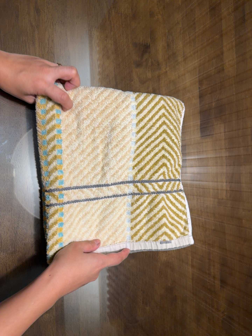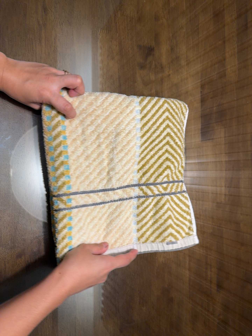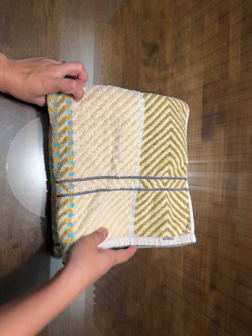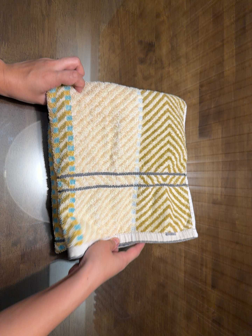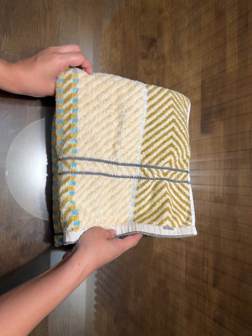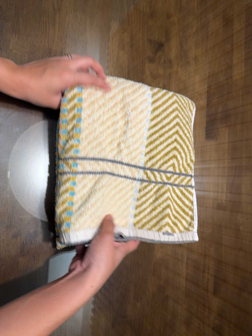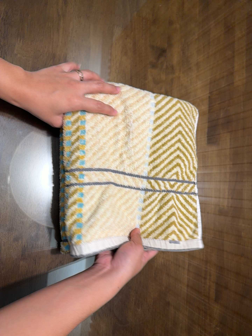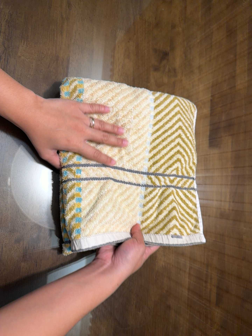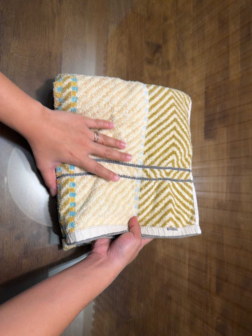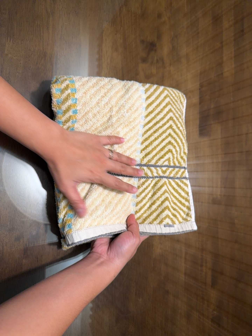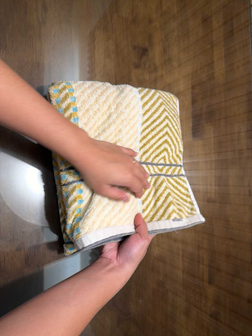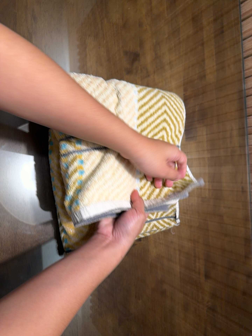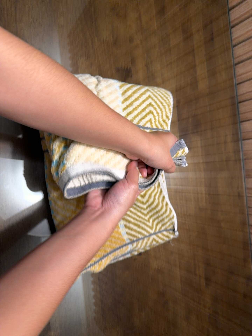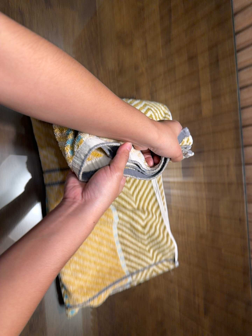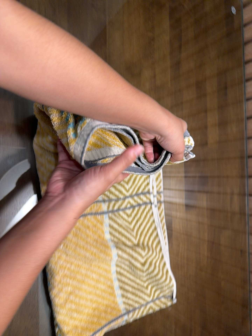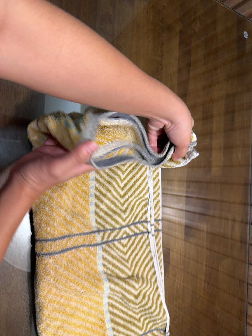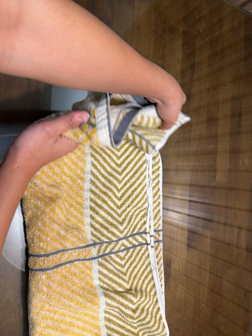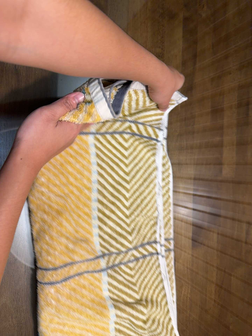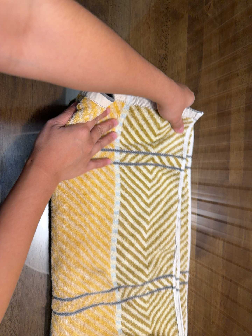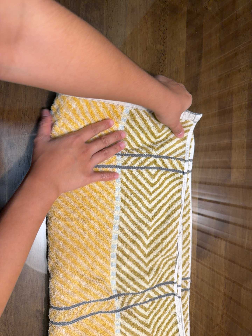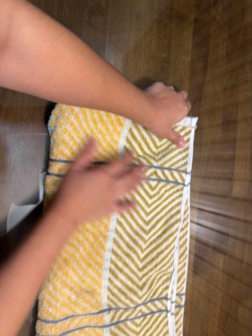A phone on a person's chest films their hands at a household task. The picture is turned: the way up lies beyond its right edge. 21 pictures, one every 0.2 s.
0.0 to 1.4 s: The camera travels toward the bottom of its view, about 6 cm.
1.4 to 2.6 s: The camera travels toward the top of its view, about 16 cm, so close, fixed things drift downward.
2.6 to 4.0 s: The camera pans to its left by about 10 degrees. It travels toward the top of its view, forward and to its right, about 22 cm, so close, fixed things drift downward. It rolls about its line of sight by about 10 degrees, and the scene rotates clockwise.
The film runs backward here.
